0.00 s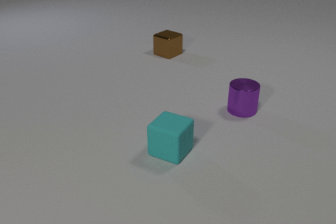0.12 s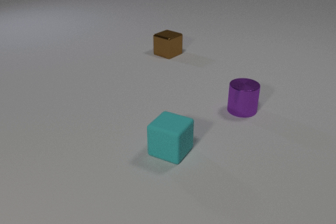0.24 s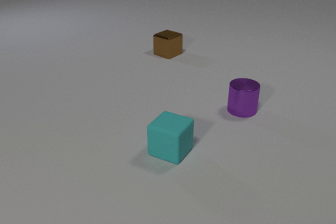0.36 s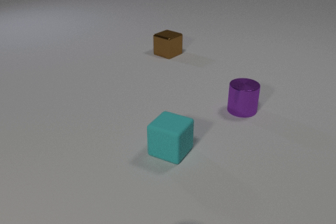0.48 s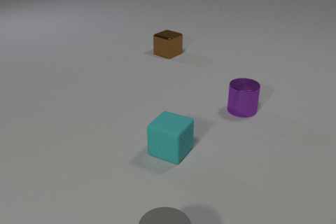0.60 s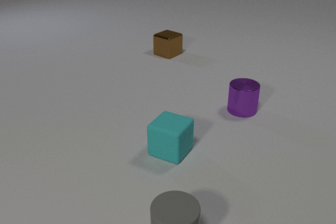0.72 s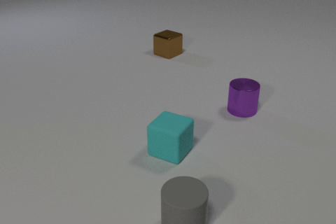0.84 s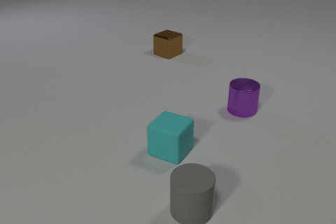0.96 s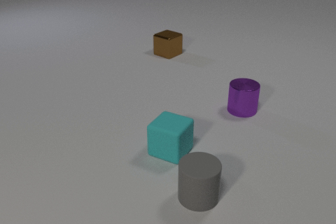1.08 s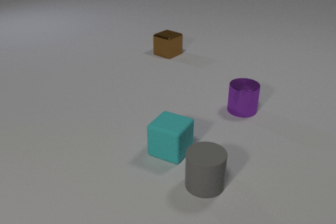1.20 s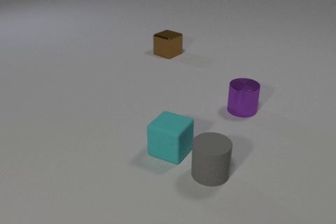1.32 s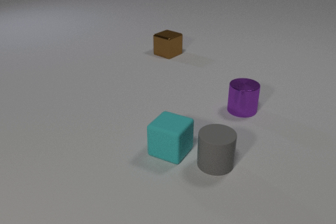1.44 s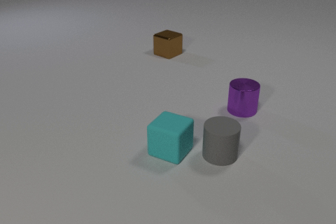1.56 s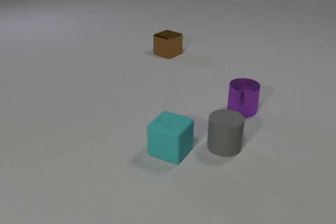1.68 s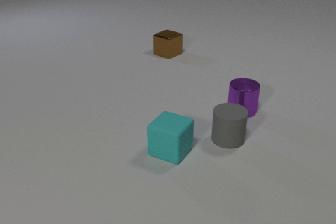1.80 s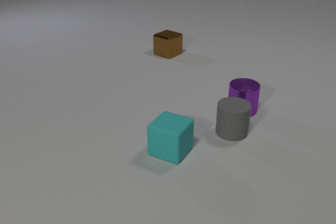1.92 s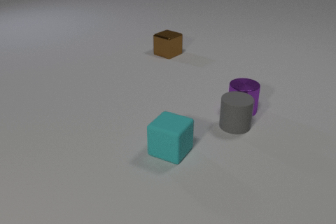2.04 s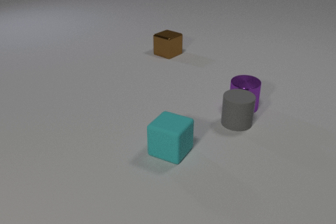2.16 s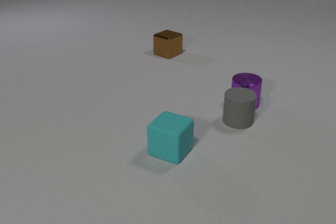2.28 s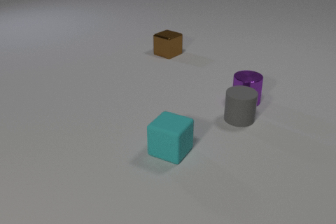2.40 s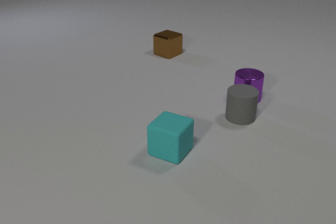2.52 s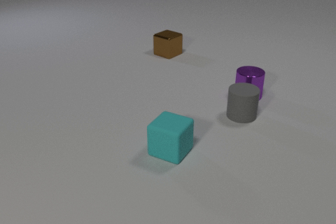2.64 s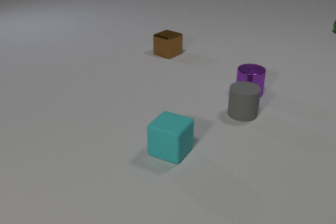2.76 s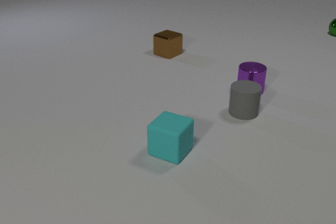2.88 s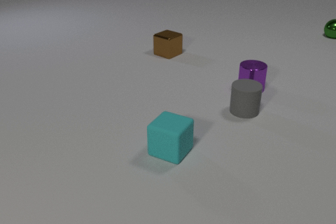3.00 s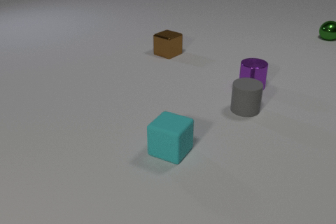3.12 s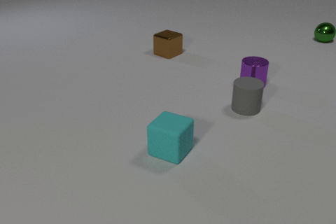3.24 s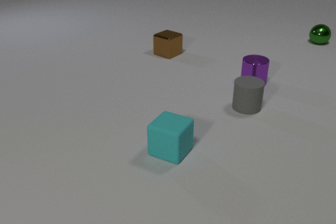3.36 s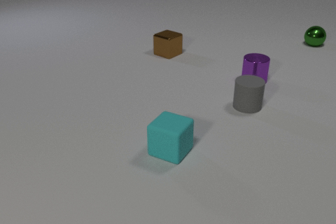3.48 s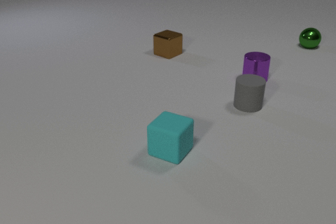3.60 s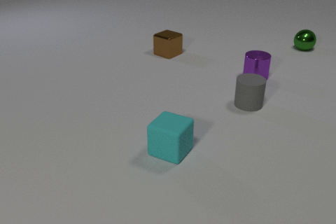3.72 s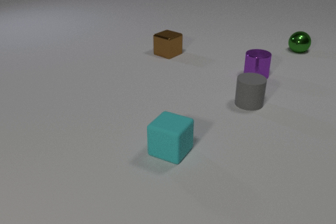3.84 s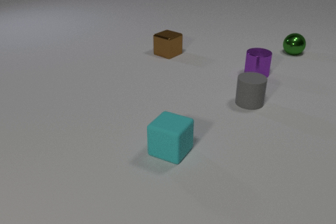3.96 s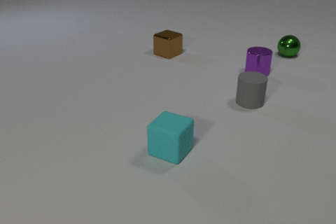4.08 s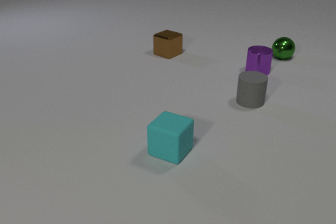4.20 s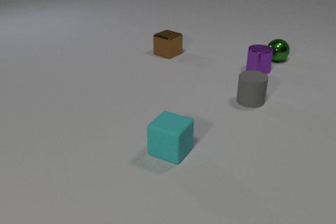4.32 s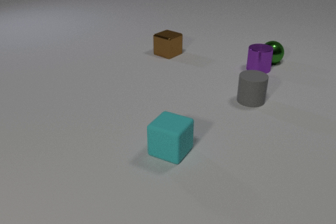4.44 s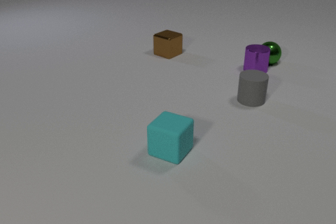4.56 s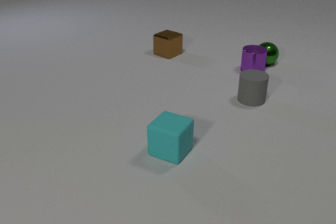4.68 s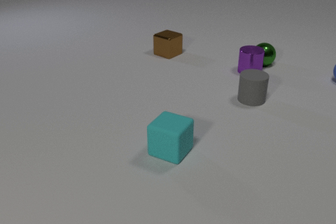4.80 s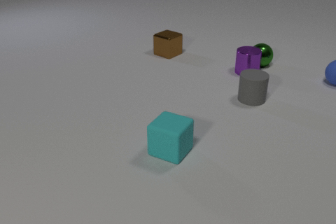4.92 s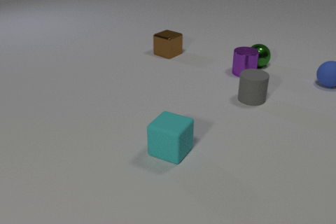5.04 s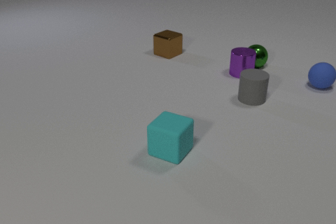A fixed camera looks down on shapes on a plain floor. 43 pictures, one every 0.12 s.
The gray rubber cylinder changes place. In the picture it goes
away from the camera.
0.00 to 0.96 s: The gray rubber cylinder comes in at the bottom edge, slides away from the camera.
0.96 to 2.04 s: The gray rubber cylinder slides away from the camera. The purple metal cylinder slides away from the camera. The gray rubber cylinder and the purple metal cylinder collide.
2.04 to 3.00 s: The gray rubber cylinder slides away from the camera. The purple metal cylinder slides away from the camera. The green metal sphere comes in at the right edge, rolls toward the camera and to the left.
3.00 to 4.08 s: The gray rubber cylinder slides away from the camera. The purple metal cylinder slides away from the camera. The green metal sphere rolls toward the camera and to the left.
4.08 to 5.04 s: The gray rubber cylinder slides away from the camera. The purple metal cylinder slides to the left and toward the camera. The blue rubber sphere comes in at the right edge, rolls to the left and toward the camera. The green metal sphere rolls toward the camera and to the left. The purple metal cylinder and the green metal sphere collide.
What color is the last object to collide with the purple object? green.
What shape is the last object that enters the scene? sphere.
What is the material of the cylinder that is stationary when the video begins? metal.
